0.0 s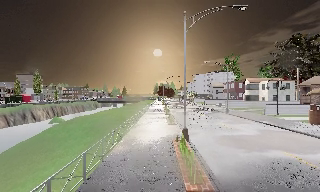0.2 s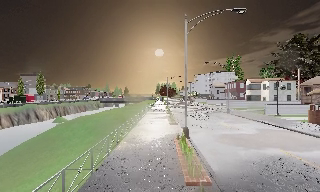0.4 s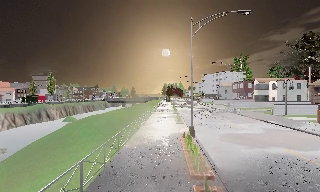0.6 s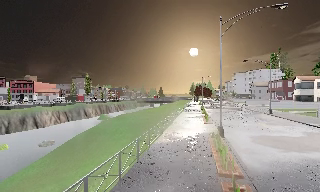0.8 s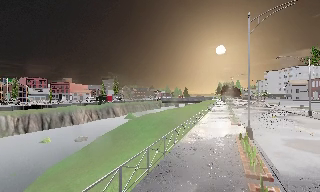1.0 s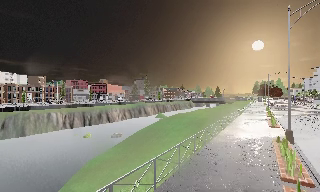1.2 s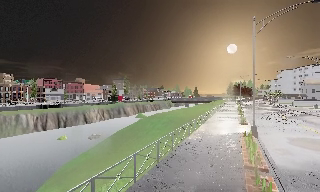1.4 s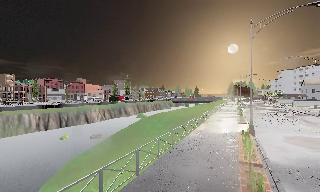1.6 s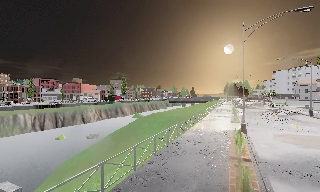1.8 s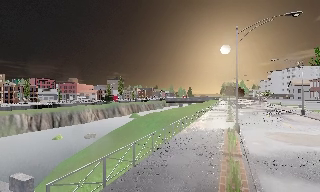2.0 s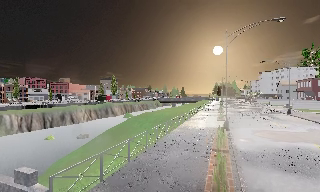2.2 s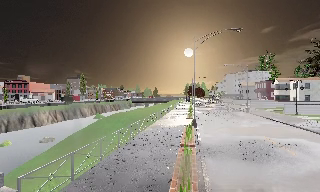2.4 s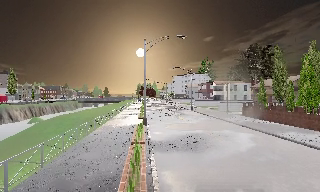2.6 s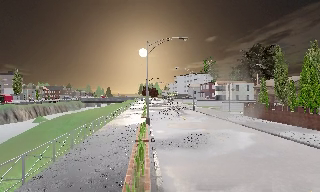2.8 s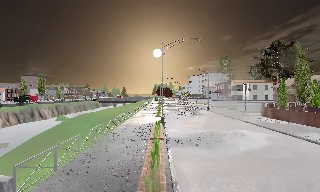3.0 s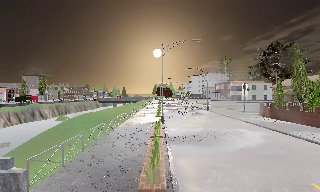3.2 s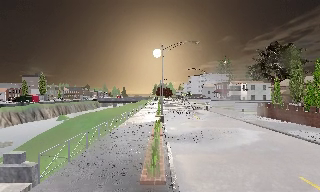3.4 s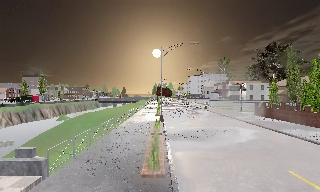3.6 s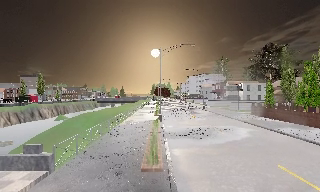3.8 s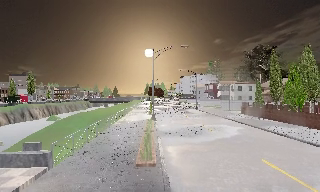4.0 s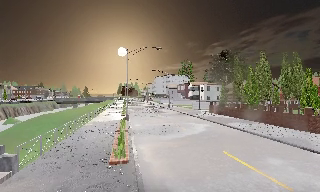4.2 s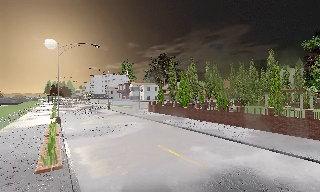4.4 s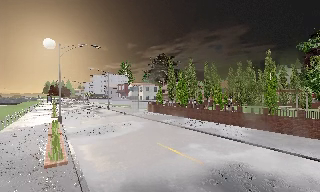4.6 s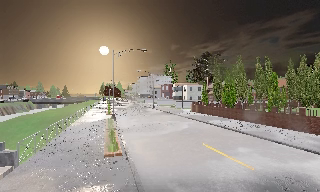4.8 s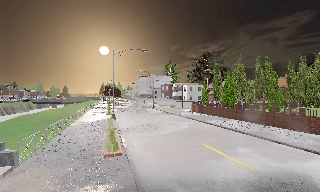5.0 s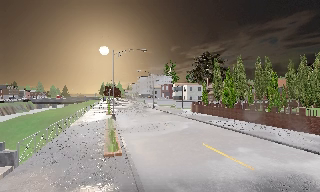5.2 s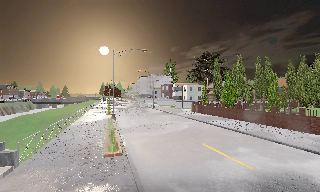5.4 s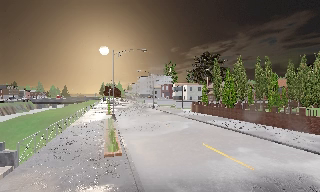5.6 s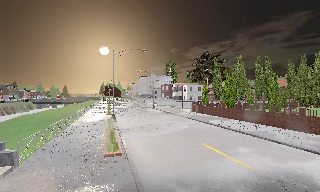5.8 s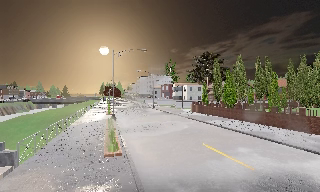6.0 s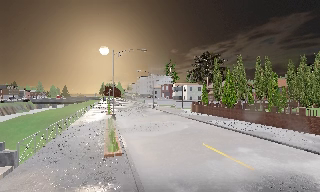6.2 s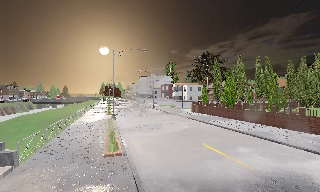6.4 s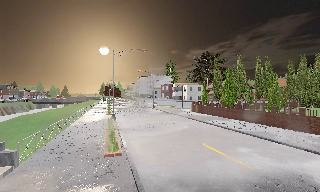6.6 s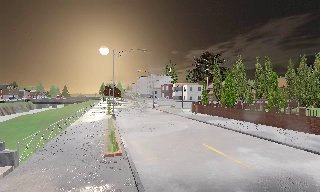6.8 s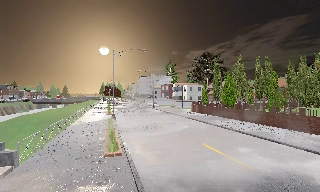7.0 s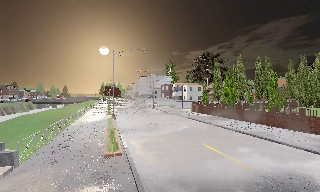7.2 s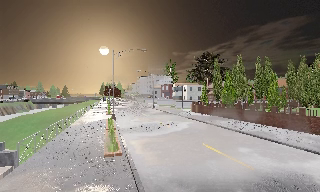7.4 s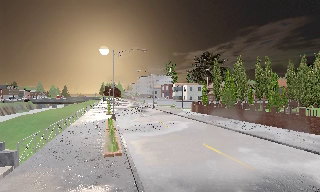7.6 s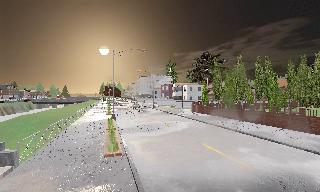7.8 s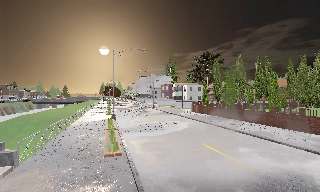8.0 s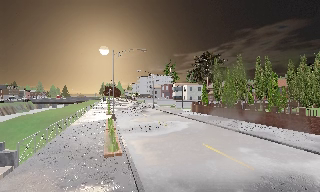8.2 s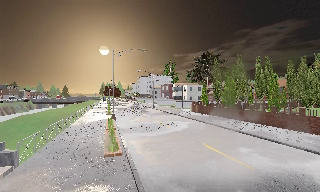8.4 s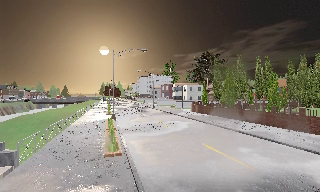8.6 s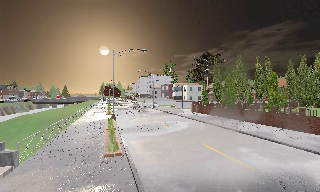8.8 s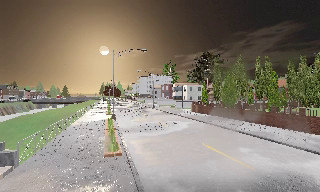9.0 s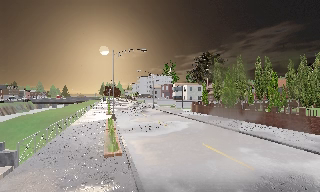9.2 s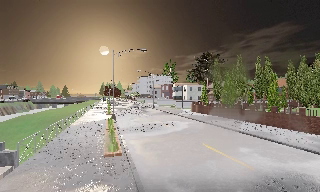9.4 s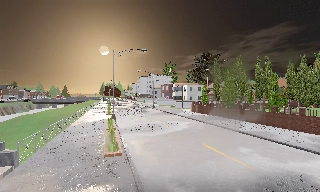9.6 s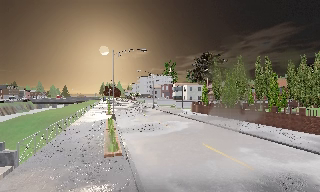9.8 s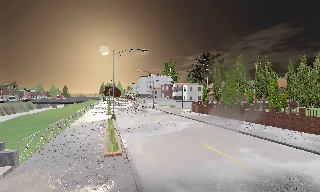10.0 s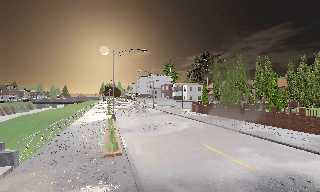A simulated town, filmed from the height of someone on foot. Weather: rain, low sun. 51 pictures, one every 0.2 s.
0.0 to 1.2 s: The camera swings to its left by about 25 degrees, and the scene slides to the right. It travels backward, about 2.5 m, so what stands in front gets smaller.
1.2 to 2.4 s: The scene slides to the left, as the camera pans about 30 degrees to its right. It travels backward, about 2.5 m.
2.4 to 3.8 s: The camera travels backward, about 3 m, so what stands in front gets smaller.
3.8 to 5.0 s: The scene slides to the left, as the camera pans about 15 degrees to its right. It travels backward, about 1.5 m, so what stands in front gets smaller. It loses speed.
5.0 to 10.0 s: The camera keeps its place and its aim.
The film runs backward here.
